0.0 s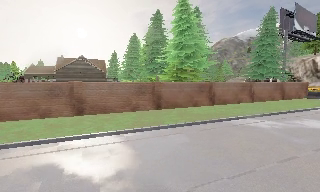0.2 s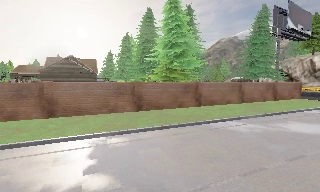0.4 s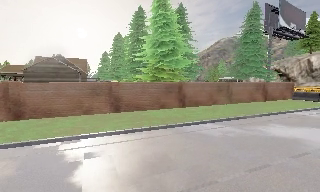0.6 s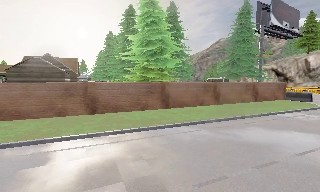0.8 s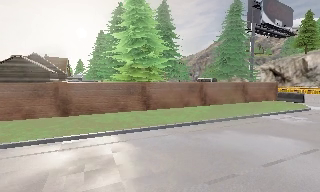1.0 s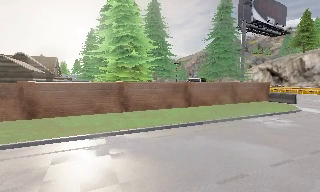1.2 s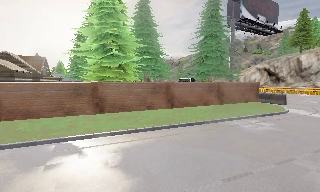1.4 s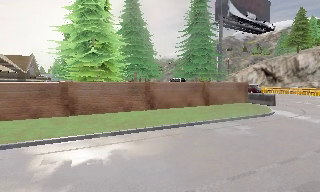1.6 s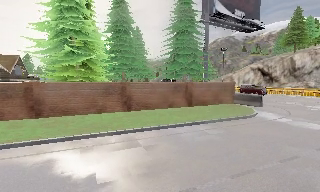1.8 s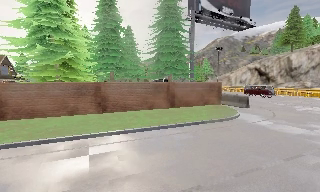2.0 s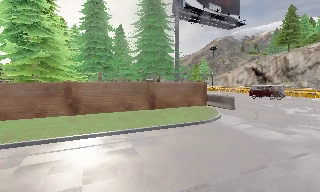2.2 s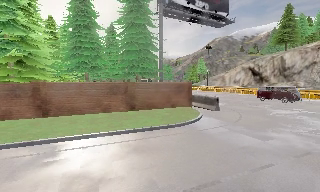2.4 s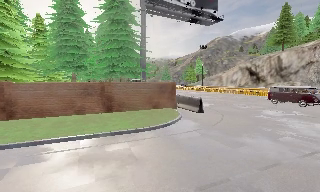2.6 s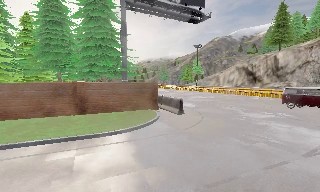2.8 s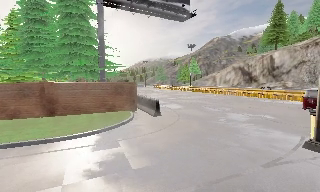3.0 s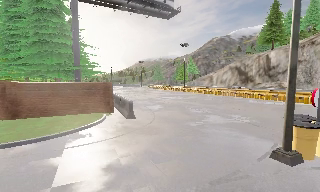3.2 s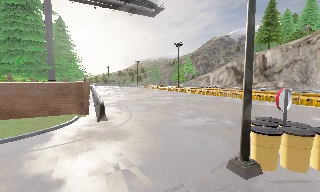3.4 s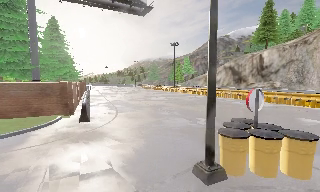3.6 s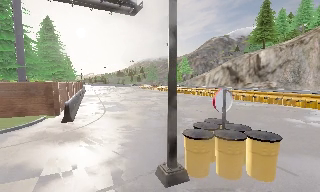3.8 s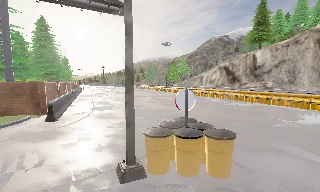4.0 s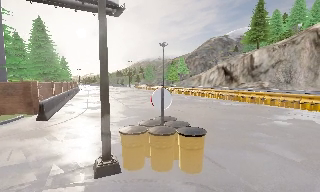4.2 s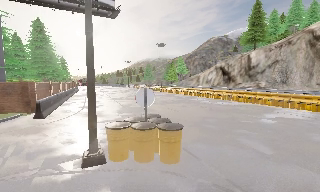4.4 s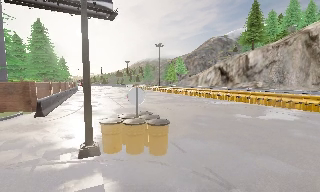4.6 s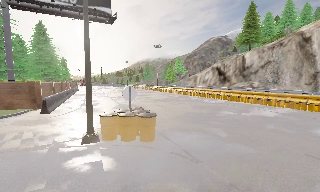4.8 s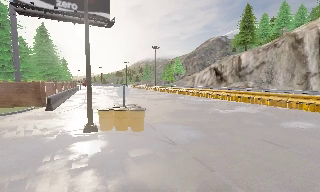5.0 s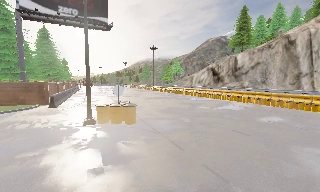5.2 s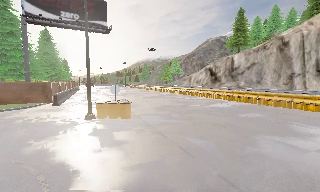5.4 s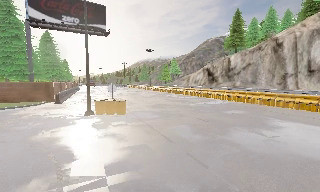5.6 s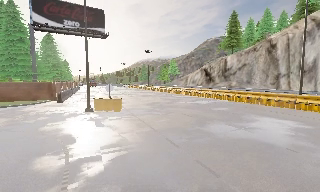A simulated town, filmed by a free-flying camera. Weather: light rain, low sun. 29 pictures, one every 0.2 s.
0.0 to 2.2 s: The camera travels to its right and forward, about 19 m, so close, fixed things drift to the left.
2.2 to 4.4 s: The camera travels to its right, about 13 m, so close, fixed things drift to the left. It loses speed.
4.4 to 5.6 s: The camera travels backward and to its right, about 8 m, so what stands in front gets smaller.
The film runs forward here.
